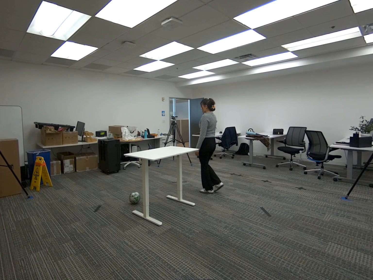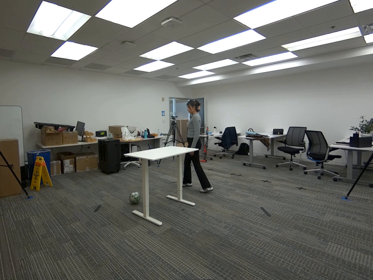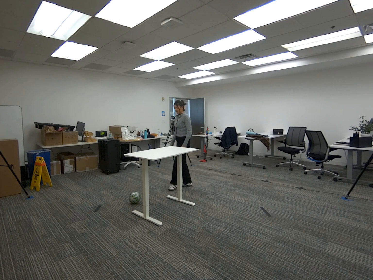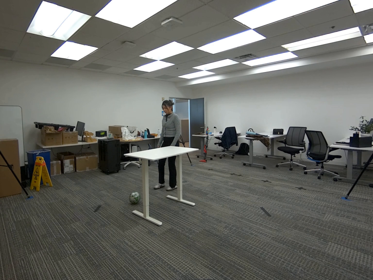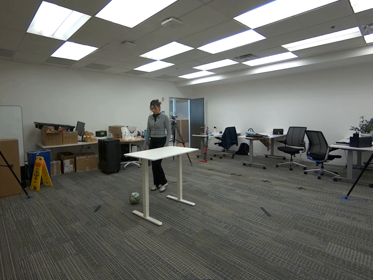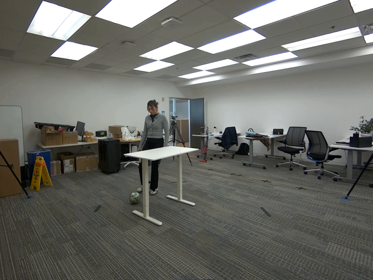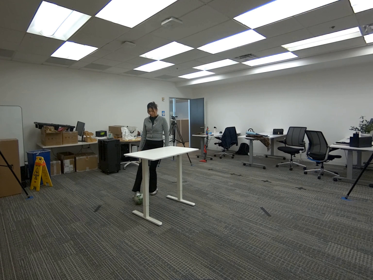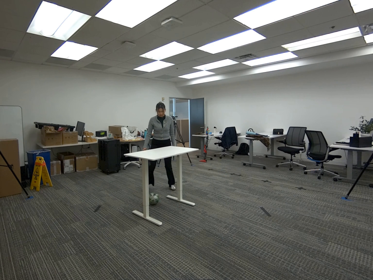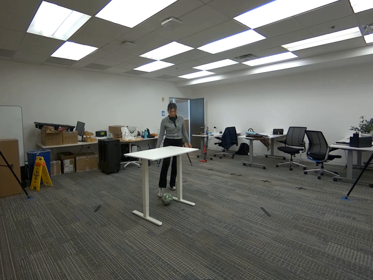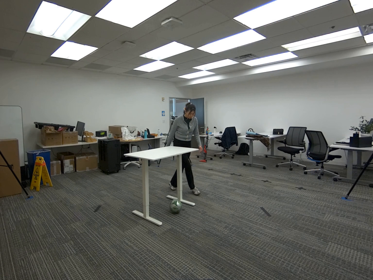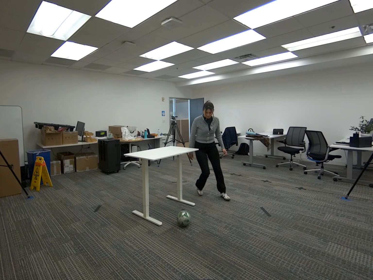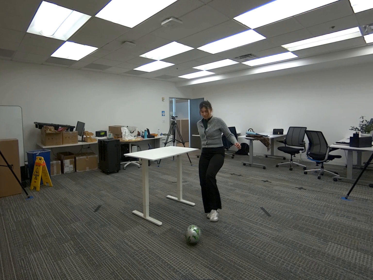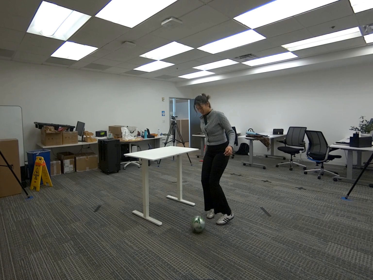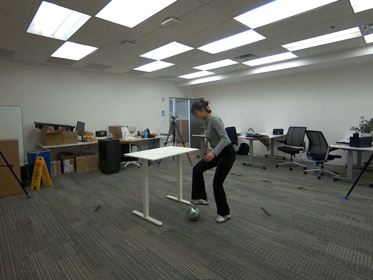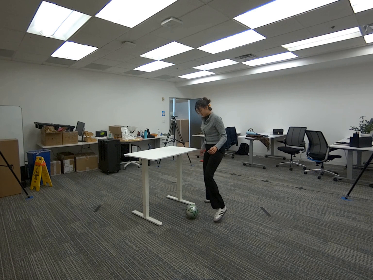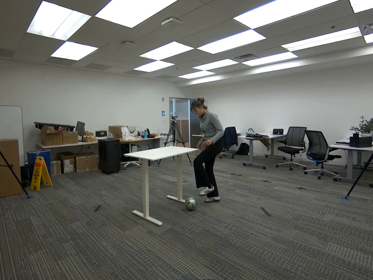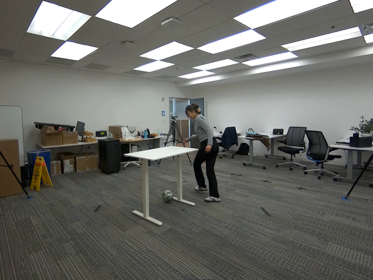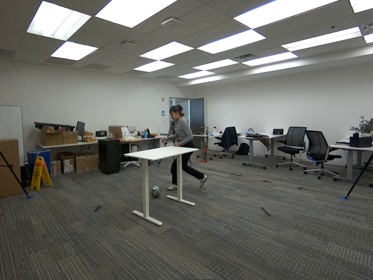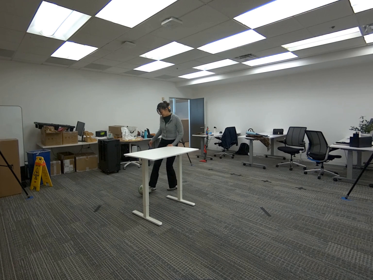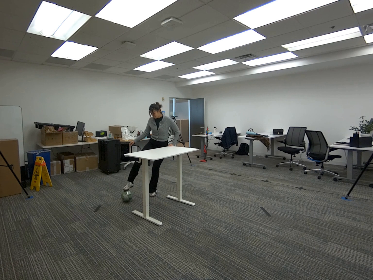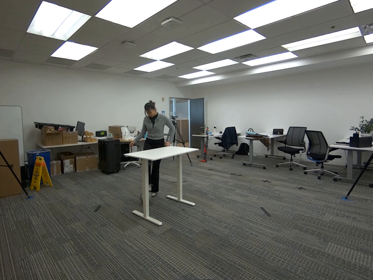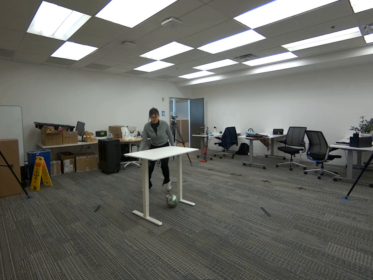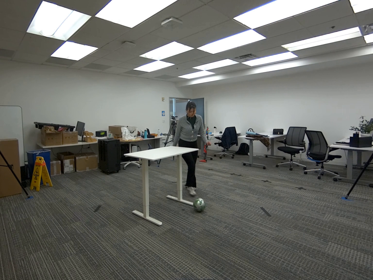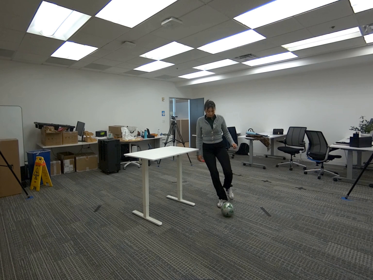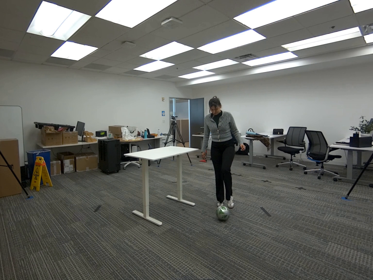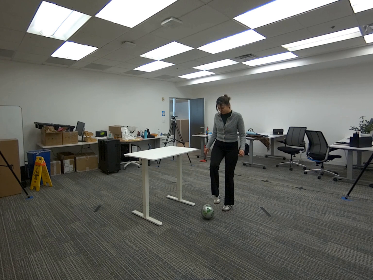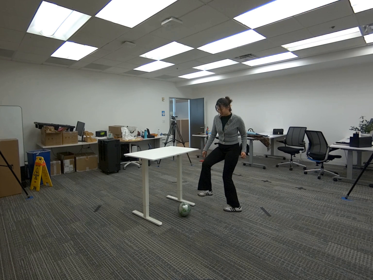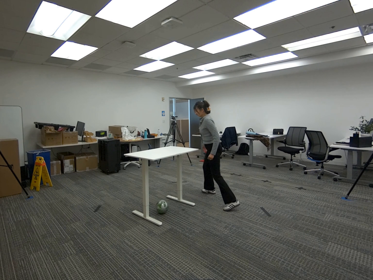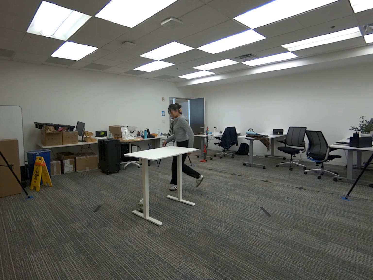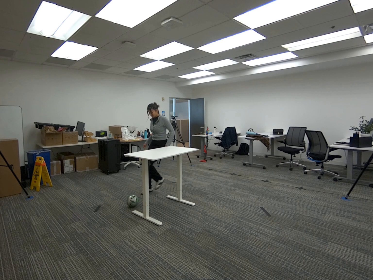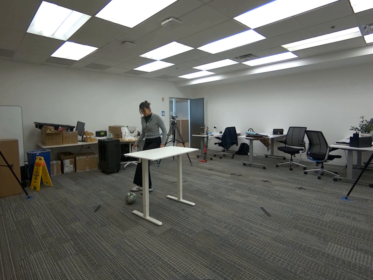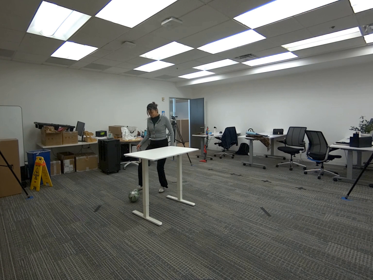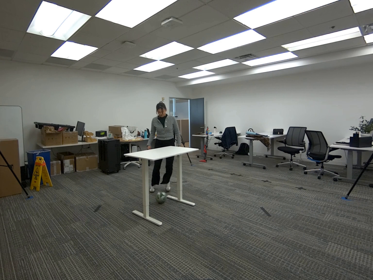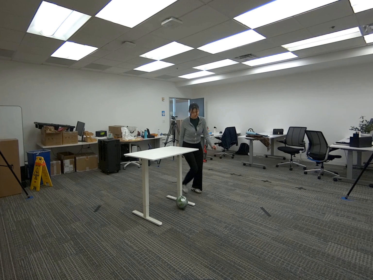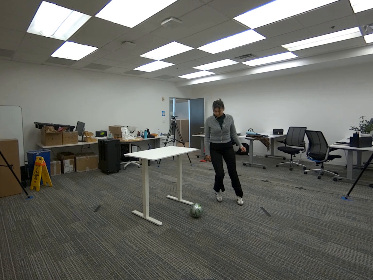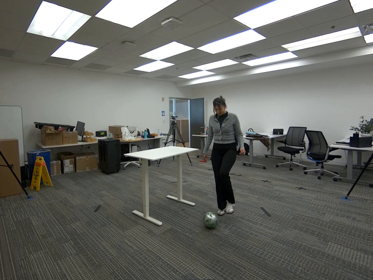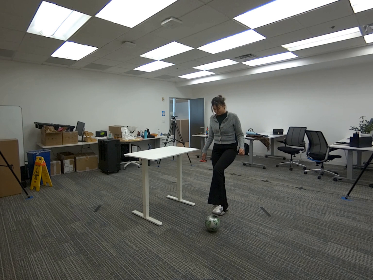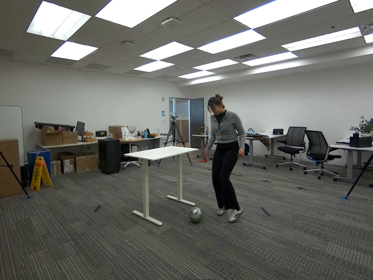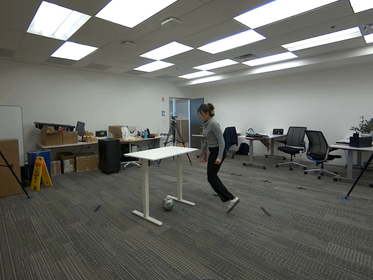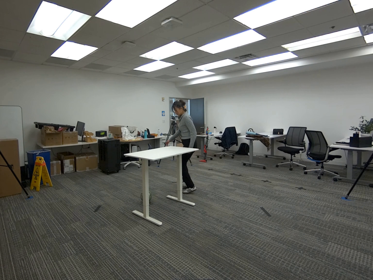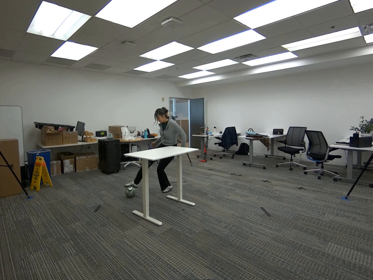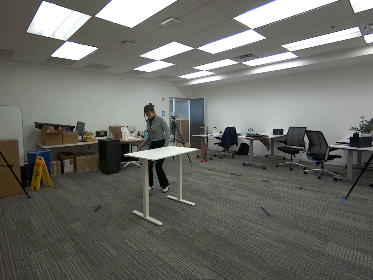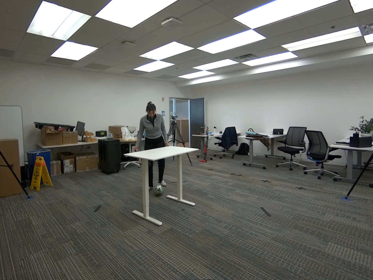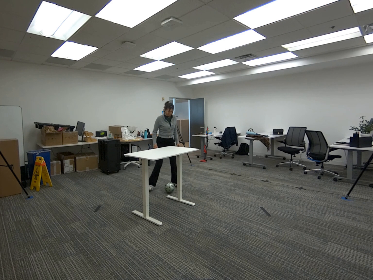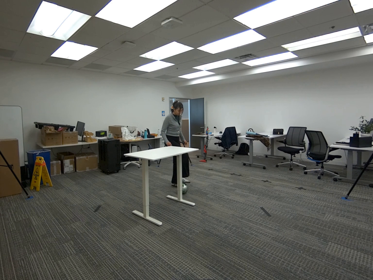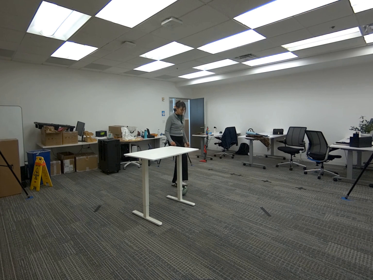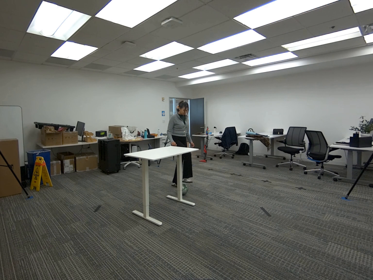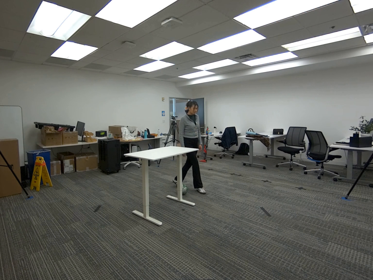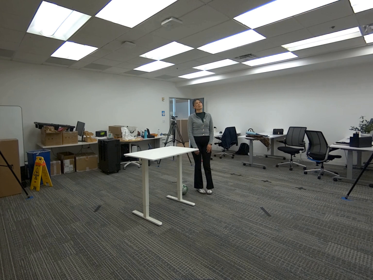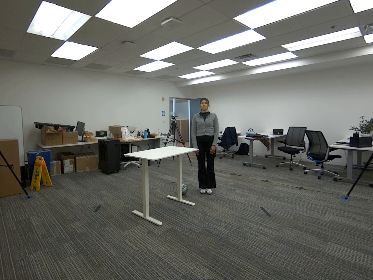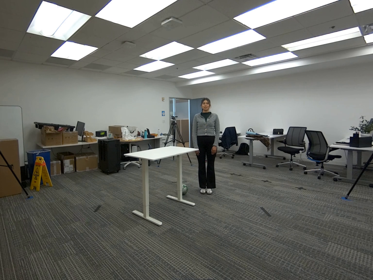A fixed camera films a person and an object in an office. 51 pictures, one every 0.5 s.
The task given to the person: Walk over to the soccer ball and kick the soccer ball under the white desk back and forth.
